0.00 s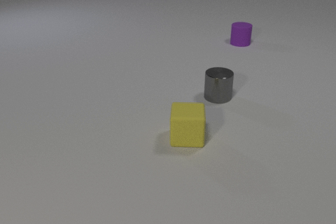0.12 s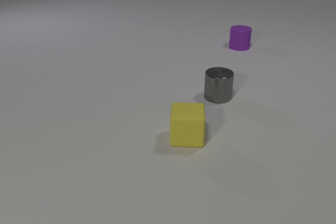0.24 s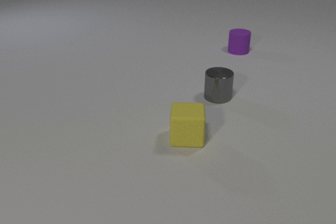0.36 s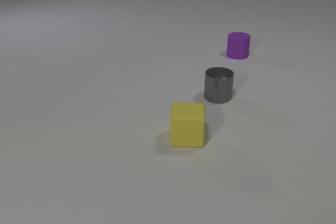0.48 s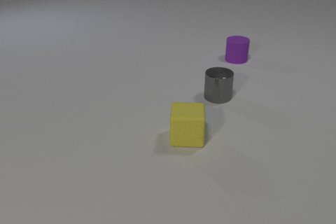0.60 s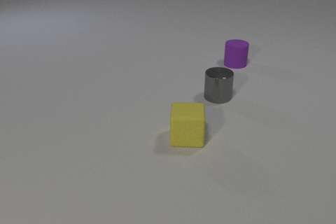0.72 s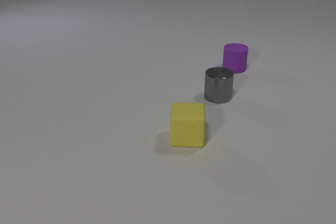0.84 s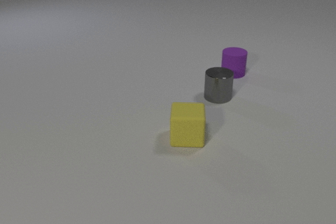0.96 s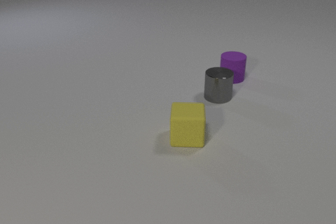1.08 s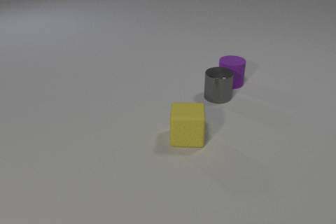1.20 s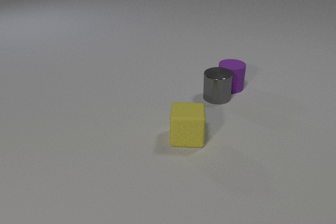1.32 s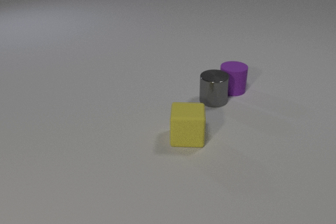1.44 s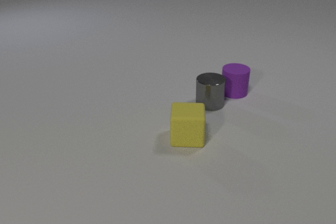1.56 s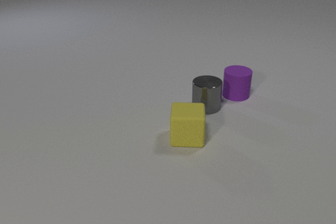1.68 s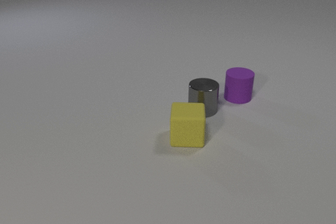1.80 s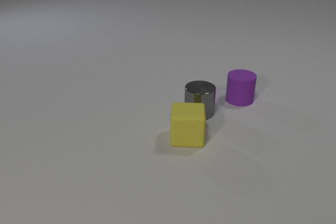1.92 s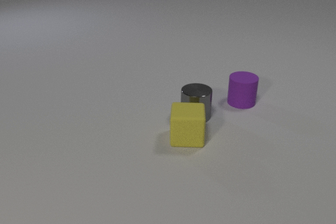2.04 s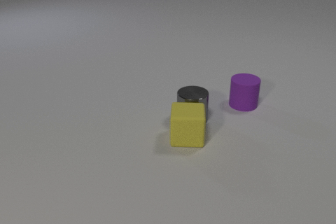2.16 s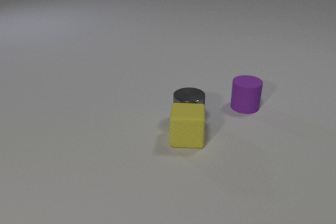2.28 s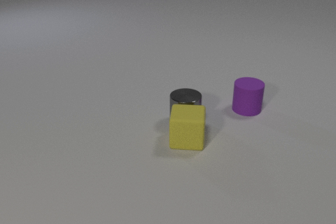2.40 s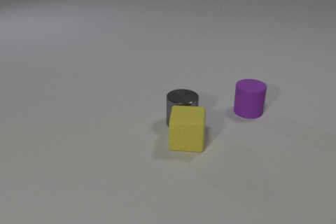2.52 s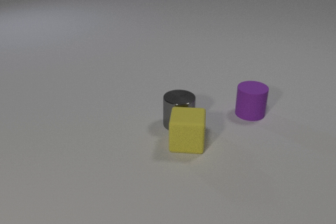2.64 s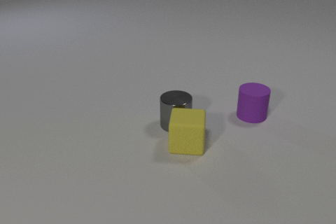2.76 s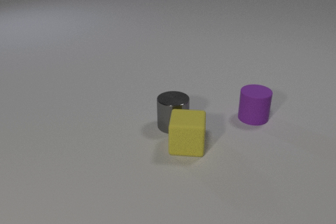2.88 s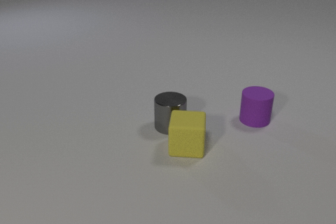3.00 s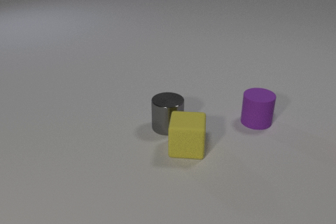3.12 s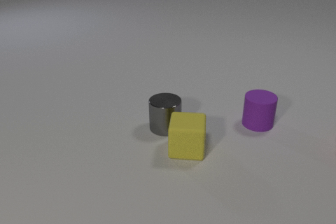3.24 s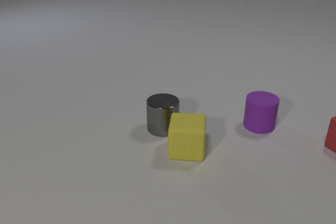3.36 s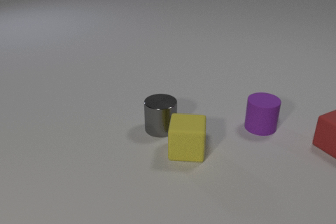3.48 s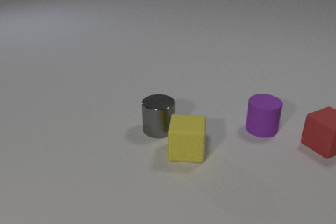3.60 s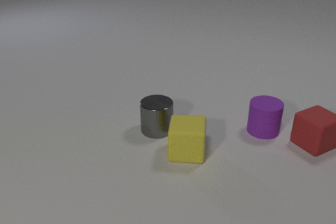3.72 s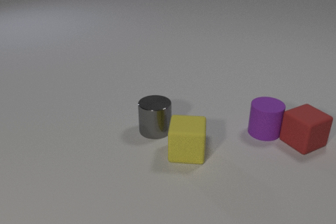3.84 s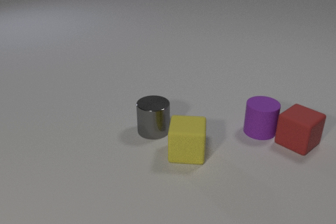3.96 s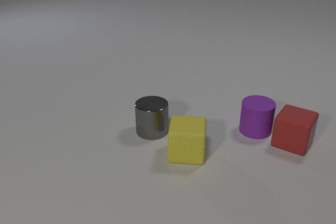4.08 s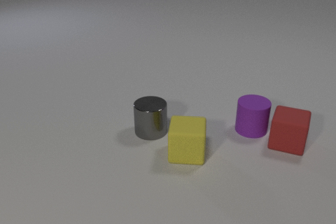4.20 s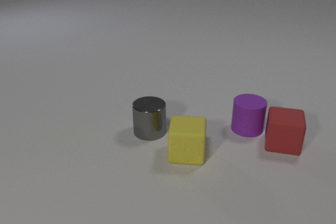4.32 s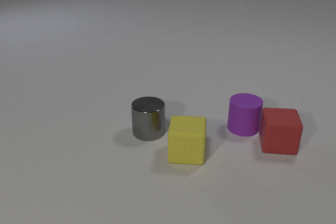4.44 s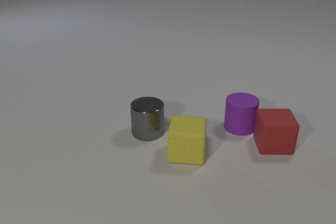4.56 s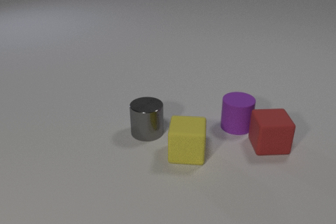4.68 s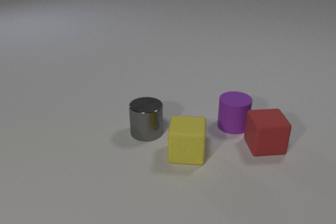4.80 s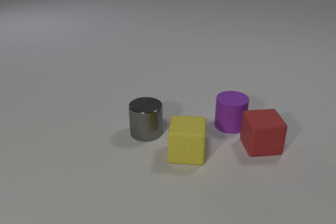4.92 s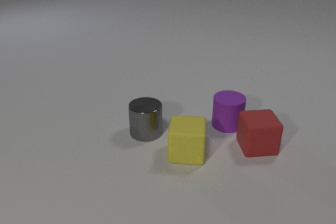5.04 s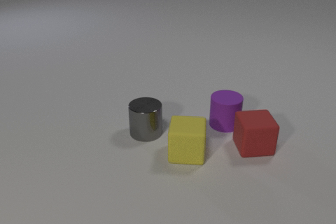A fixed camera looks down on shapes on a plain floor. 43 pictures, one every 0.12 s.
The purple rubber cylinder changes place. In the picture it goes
toward the camera.
0.00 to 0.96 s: The purple rubber cylinder slides toward the camera.
0.96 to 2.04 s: The purple rubber cylinder slides toward the camera. The gray metal cylinder slides toward the camera and to the left. The purple rubber cylinder and the gray metal cylinder collide.
2.04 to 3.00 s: The purple rubber cylinder slides toward the camera and to the right. The gray metal cylinder slides to the left and toward the camera. The yellow rubber cube slides toward the camera. The gray metal cylinder and the yellow rubber cube collide.
3.00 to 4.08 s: The purple rubber cylinder slides toward the camera. The gray metal cylinder slides to the left and toward the camera. The yellow rubber cube slides toward the camera. The red rubber cube comes in at the right edge, slides to the left, spins so that its near face slides to the right, counterclockwise seen from above. The purple rubber cylinder and the red rubber cube collide.
4.08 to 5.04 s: The purple rubber cylinder slides to the left. The red rubber cube slides to the left and toward the camera, spins so that its near face slides to the right, counterclockwise seen from above.
What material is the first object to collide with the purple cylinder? metal.
Are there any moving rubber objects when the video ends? yes.
What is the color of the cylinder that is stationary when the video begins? gray.
